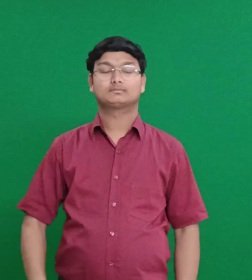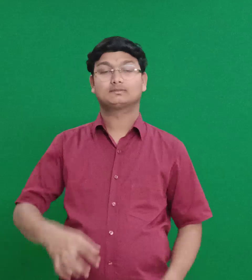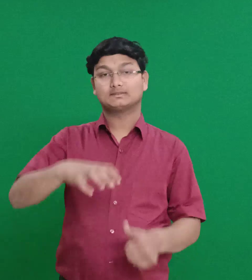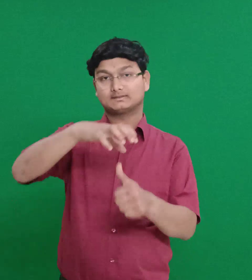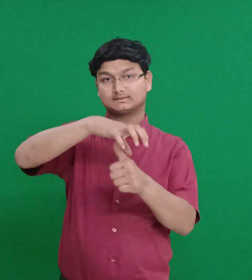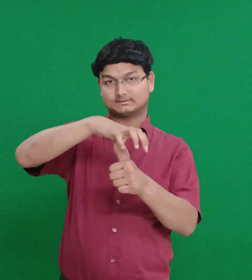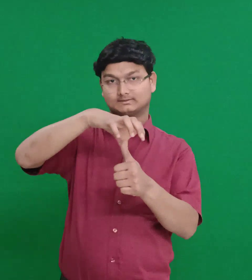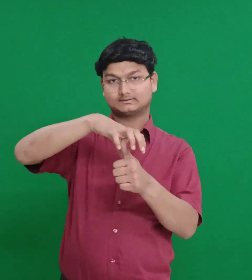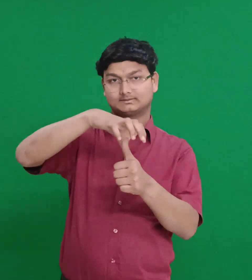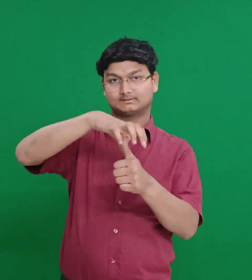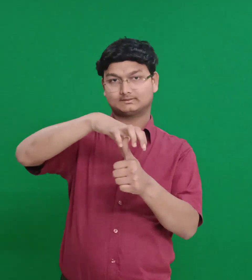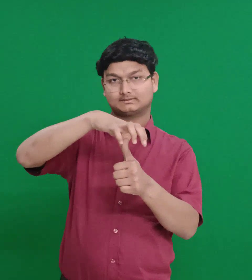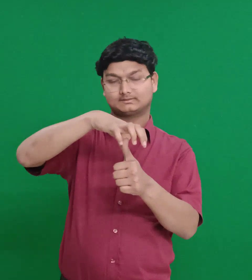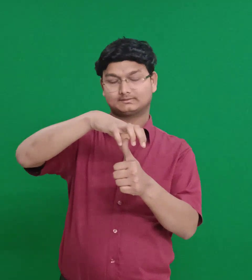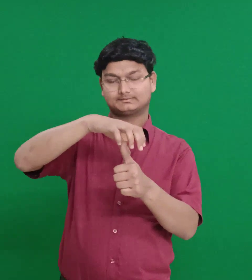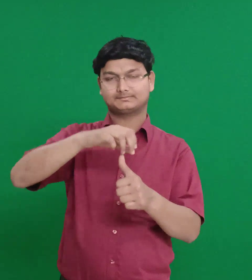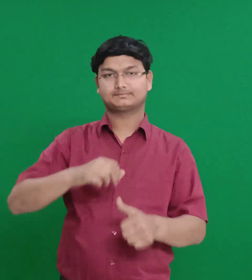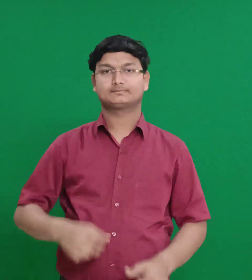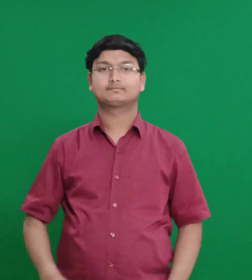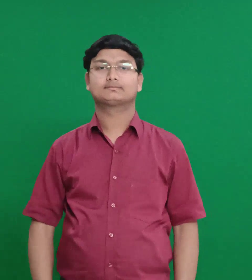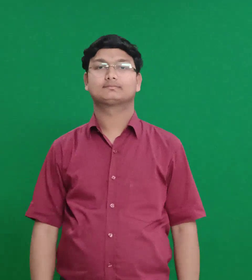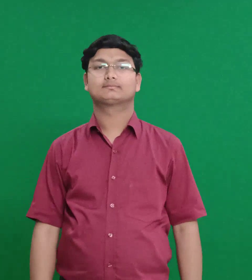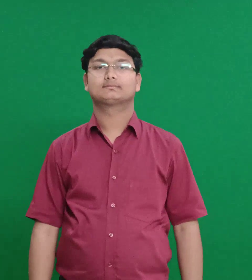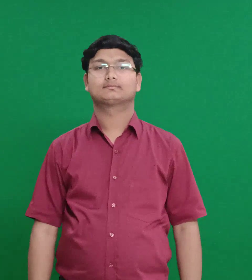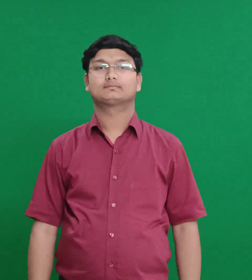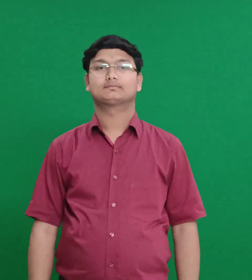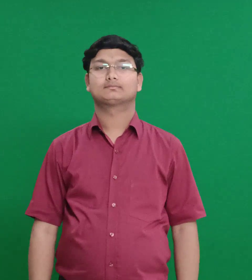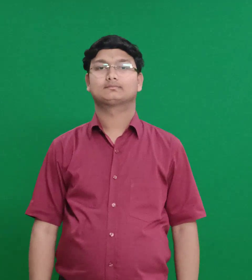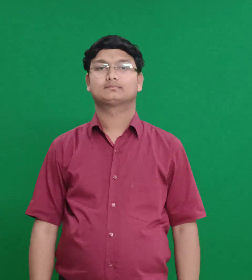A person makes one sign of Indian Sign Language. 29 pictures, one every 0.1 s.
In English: erech
